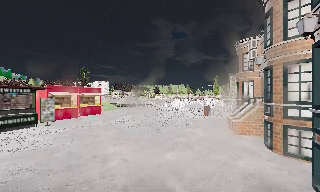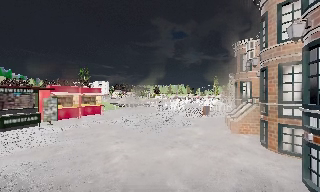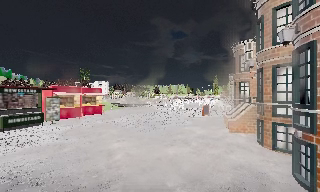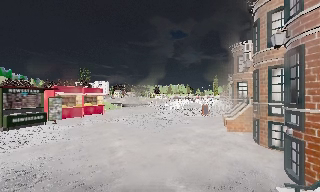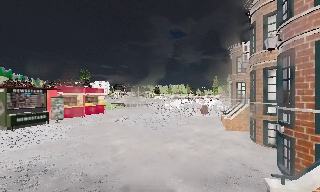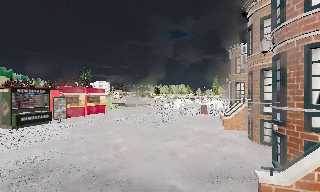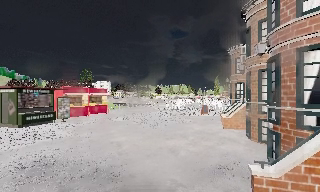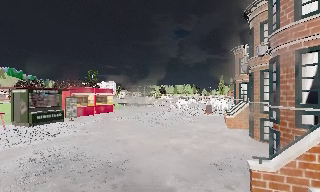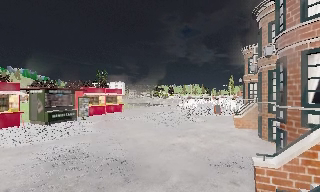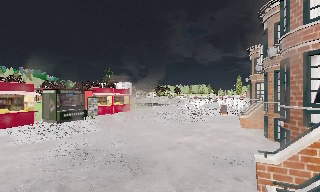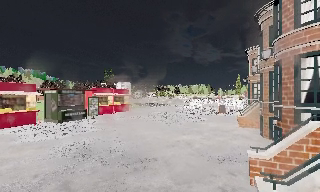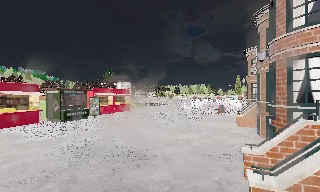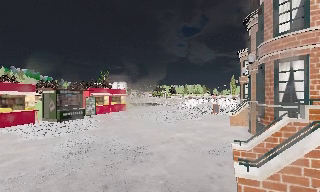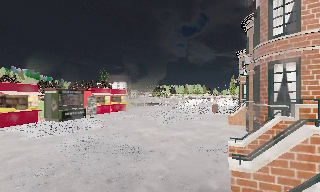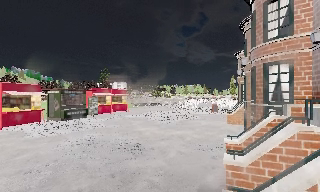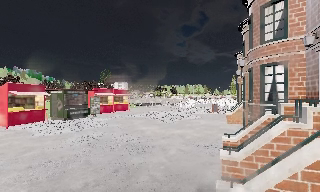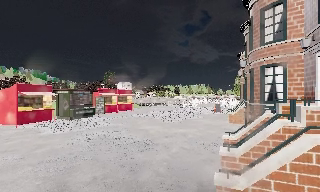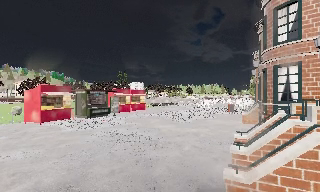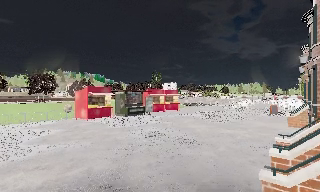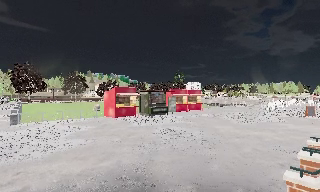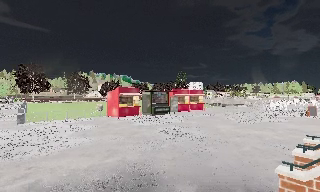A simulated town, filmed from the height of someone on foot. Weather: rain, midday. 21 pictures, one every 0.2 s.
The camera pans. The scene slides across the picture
to the right.
The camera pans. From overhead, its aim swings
counterclockwise.
0.0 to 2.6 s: The camera travels backward, about 3.5 m, so what stands in front gets smaller.
2.6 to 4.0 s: The camera pans to its left, which is counterclockwise from overhead, by about 25 degrees. It travels backward, about 2 m, so what stands in front gets smaller.
The film runs backward here.
